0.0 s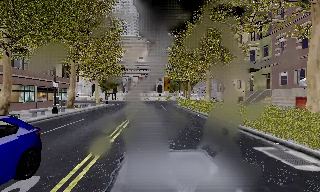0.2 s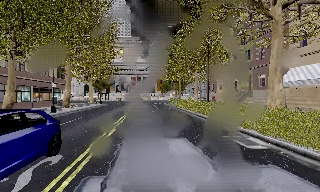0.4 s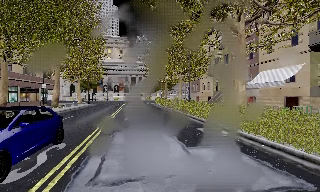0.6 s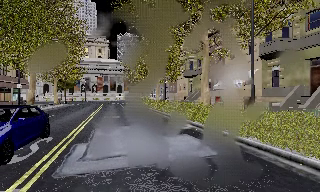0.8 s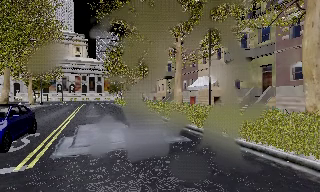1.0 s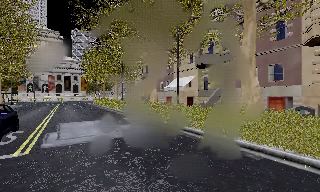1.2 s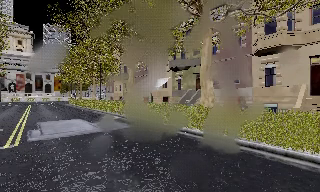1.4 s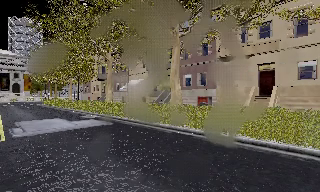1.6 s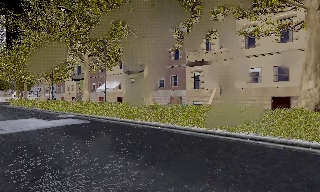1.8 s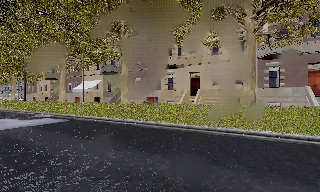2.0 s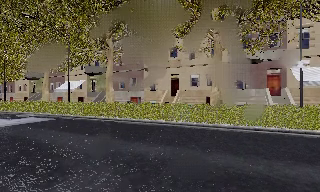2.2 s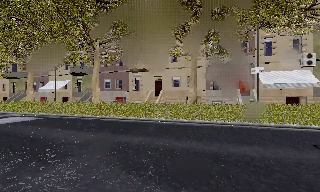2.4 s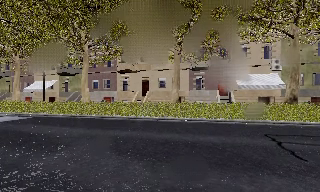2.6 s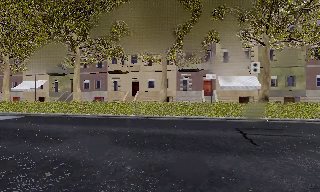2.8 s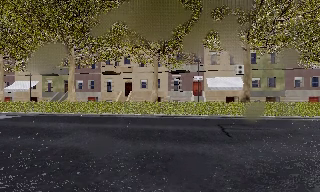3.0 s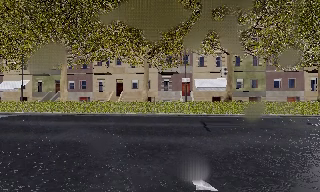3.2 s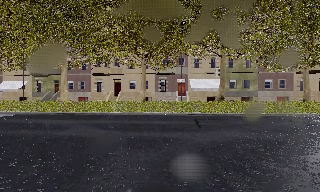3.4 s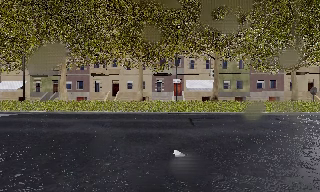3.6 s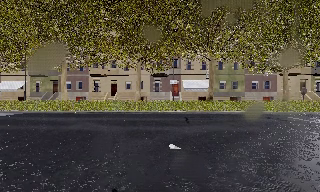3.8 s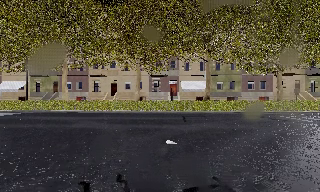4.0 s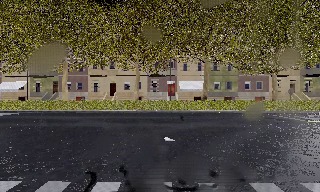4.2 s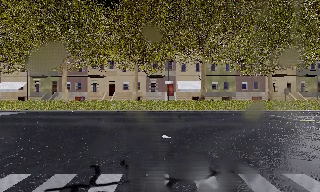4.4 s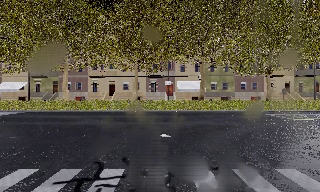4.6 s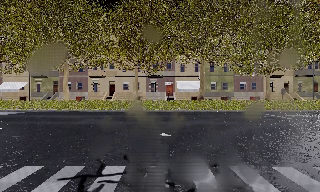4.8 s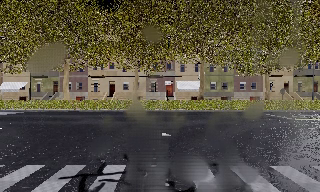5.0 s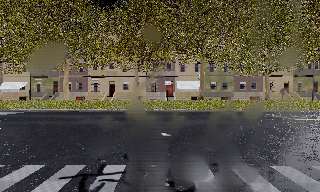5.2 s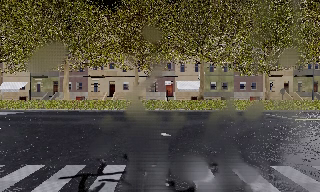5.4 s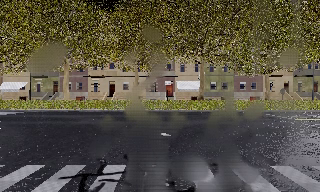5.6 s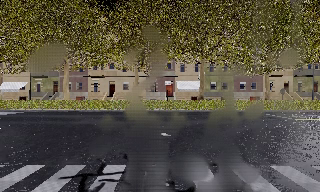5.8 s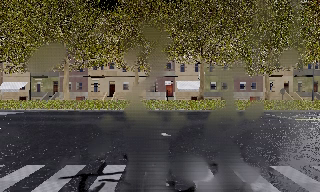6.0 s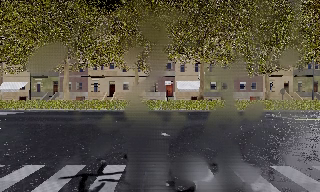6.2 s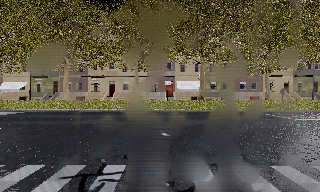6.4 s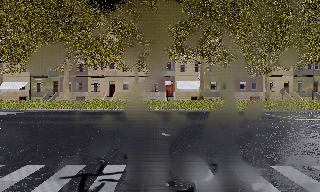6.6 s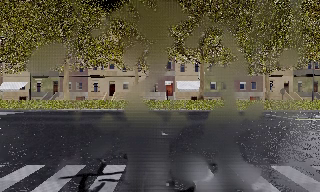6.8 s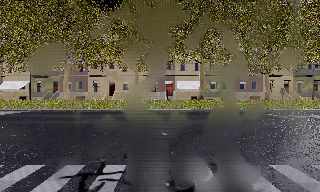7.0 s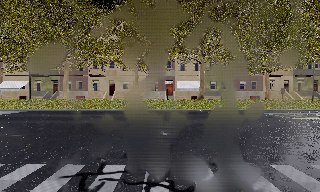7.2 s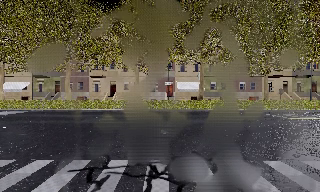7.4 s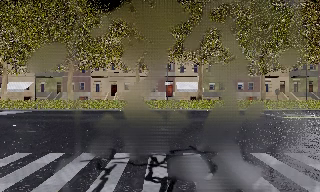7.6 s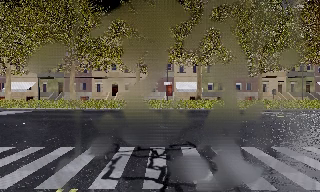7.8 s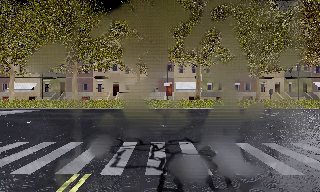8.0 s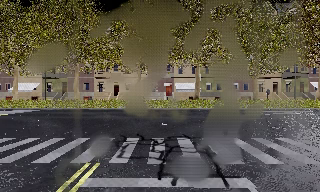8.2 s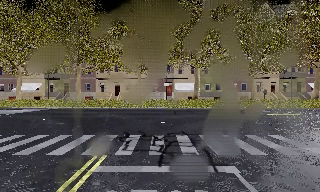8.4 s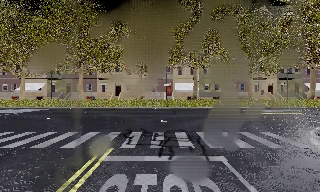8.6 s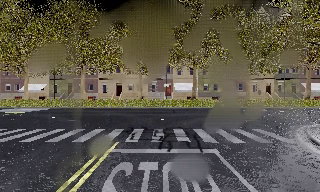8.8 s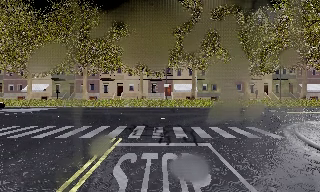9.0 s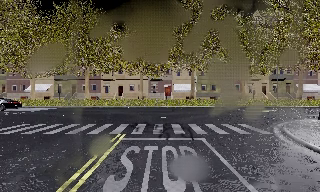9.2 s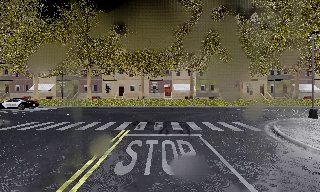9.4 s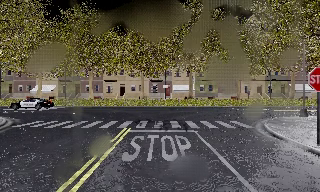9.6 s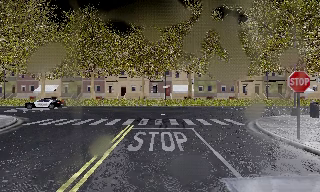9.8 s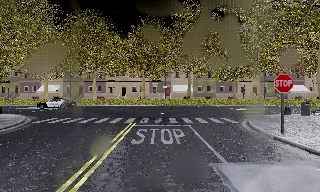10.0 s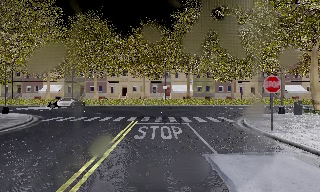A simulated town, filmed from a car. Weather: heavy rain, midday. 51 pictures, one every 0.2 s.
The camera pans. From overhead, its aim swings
clockwise.
The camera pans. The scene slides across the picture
to the left.
0.0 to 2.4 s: The scene slides to the left, as the camera pans about 75 degrees to its right. It travels backward, about 17 m.
2.4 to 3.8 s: The camera pans to its right, which is clockwise from overhead, by about 10 degrees. It travels backward, about 6 m, so what stands in front gets smaller. It loses speed.
3.8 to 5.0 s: The camera travels backward, about 1 m, so what stands in front gets smaller. It loses speed.
5.0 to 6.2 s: The camera keeps its place and its aim.
6.2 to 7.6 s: The camera travels backward, about 1.5 m, so what stands in front gets smaller. It gains speed.
7.6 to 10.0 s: The camera travels backward, about 8 m, so what stands in front gets smaller.
The film runs backward here.
